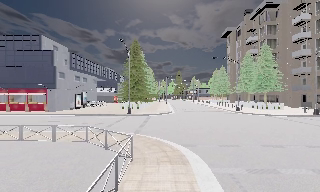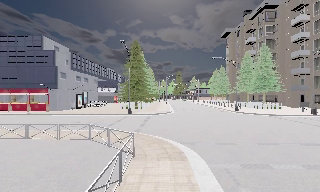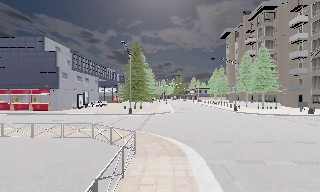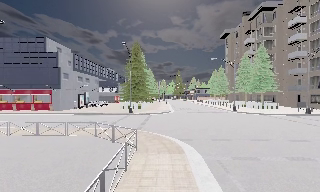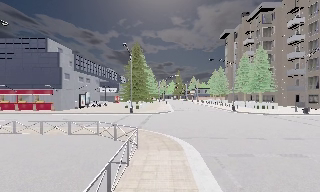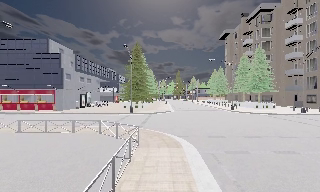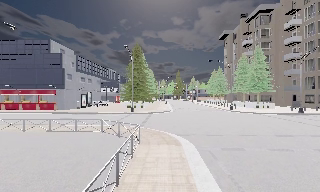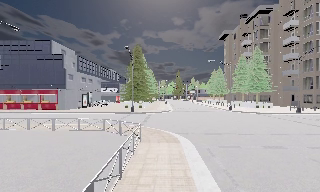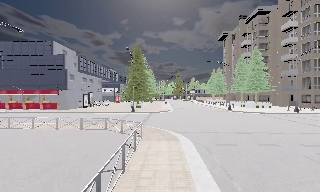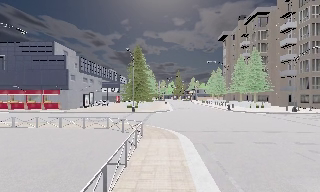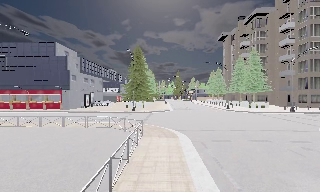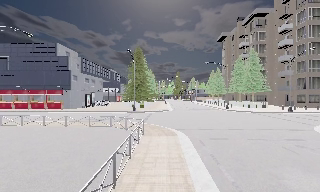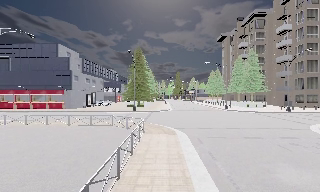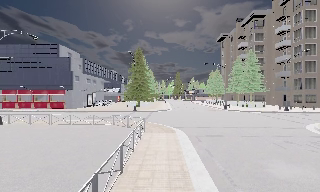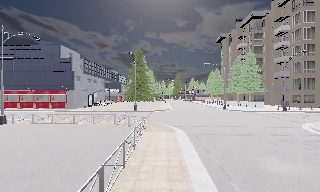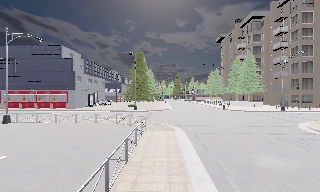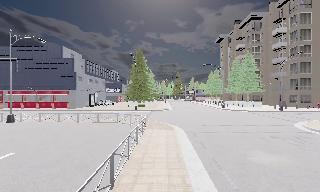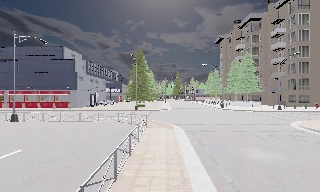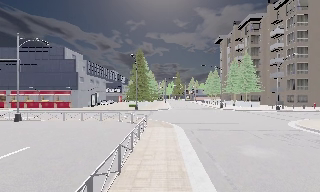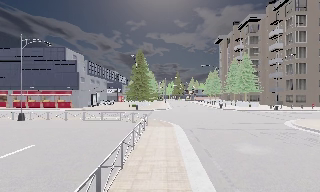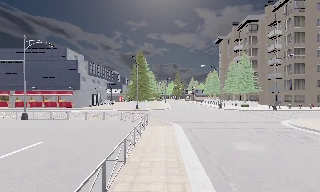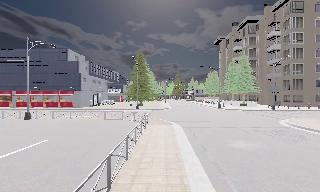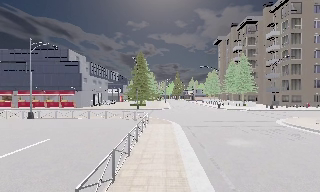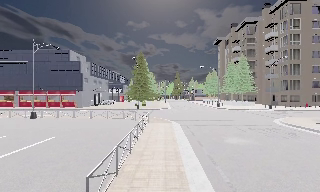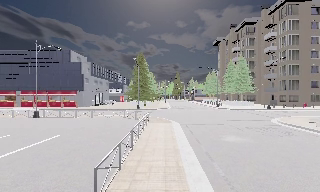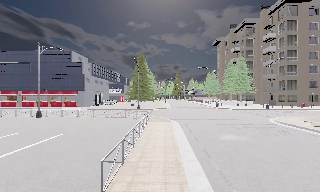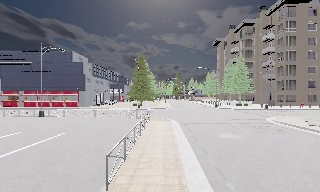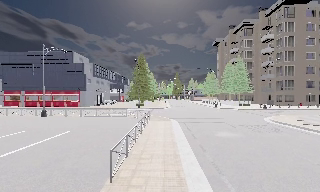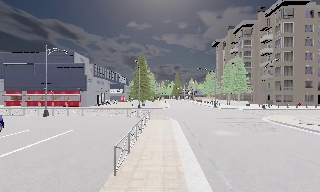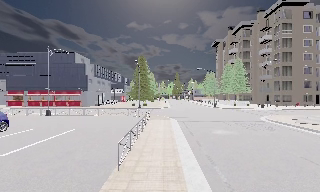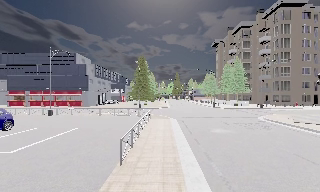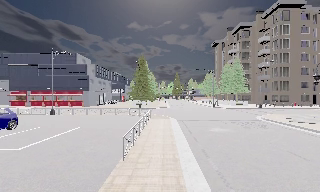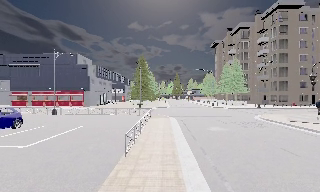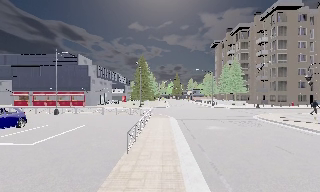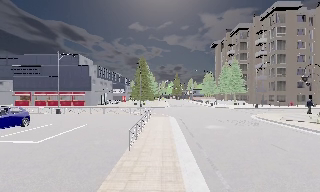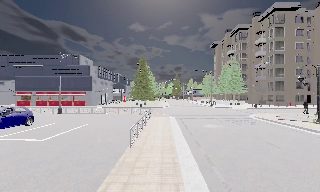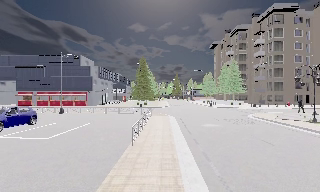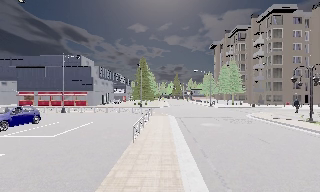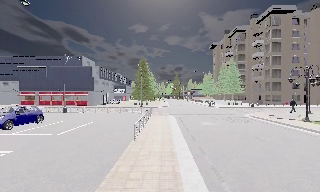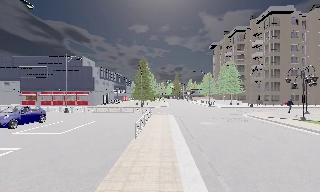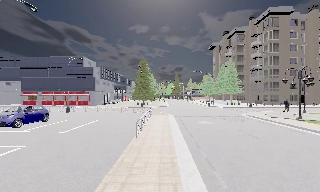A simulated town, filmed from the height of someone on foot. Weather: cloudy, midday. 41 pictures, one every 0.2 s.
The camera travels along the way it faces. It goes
backward.
0.0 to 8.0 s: The camera travels backward, about 13 m, so what stands in front gets smaller.
The film runs backward here.
